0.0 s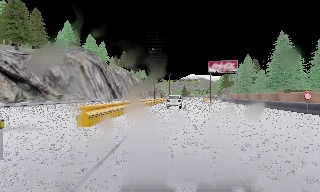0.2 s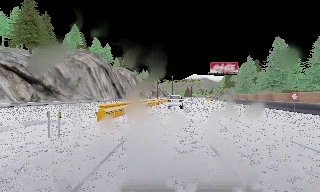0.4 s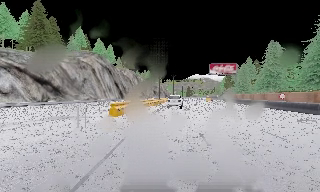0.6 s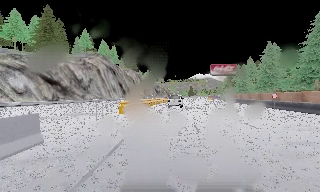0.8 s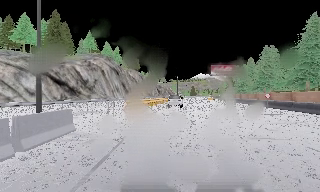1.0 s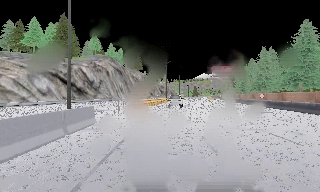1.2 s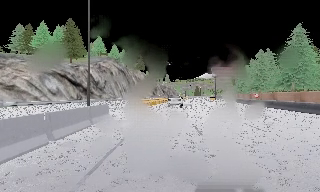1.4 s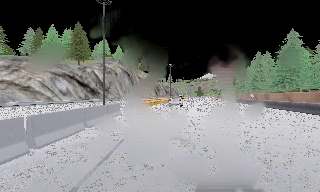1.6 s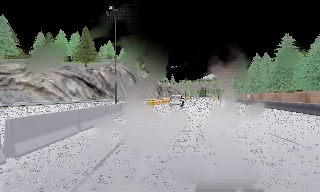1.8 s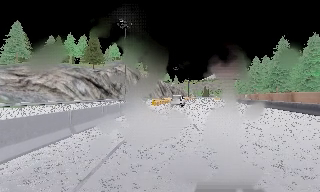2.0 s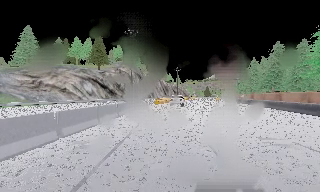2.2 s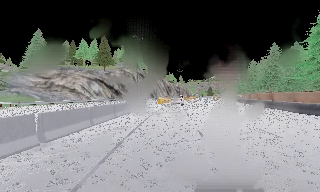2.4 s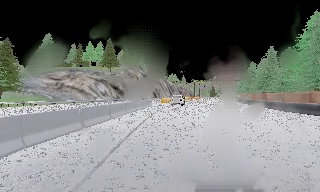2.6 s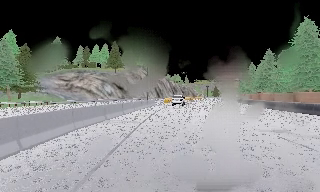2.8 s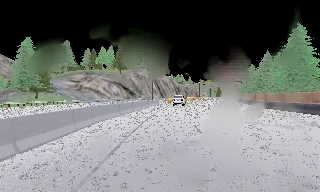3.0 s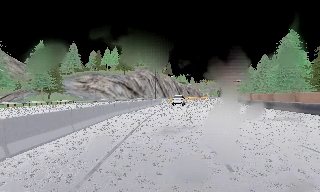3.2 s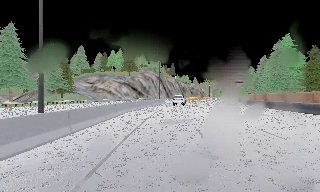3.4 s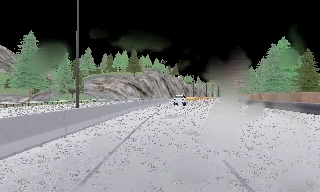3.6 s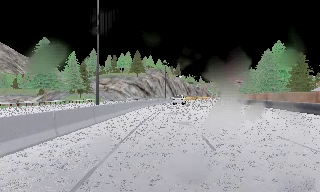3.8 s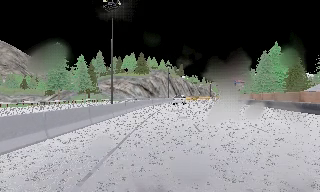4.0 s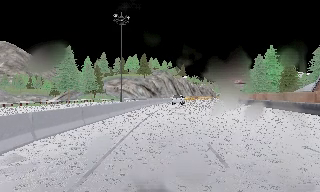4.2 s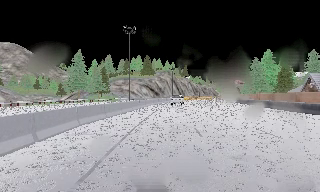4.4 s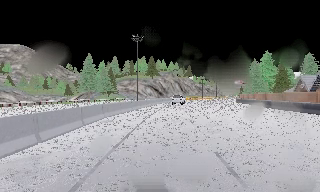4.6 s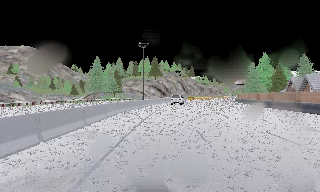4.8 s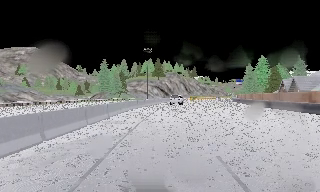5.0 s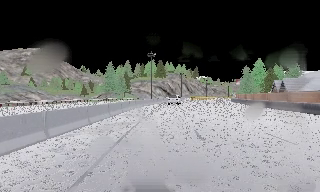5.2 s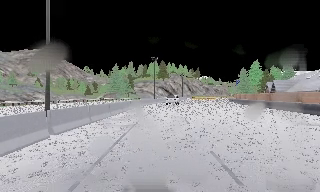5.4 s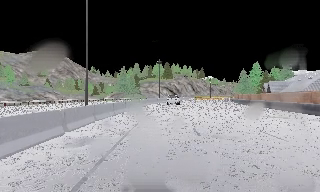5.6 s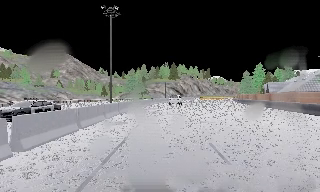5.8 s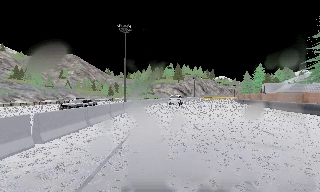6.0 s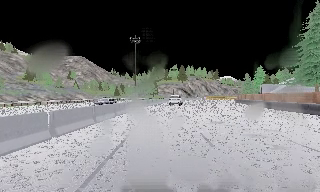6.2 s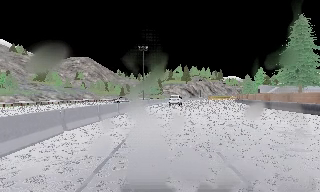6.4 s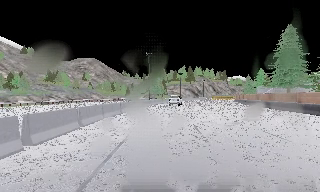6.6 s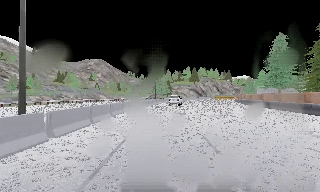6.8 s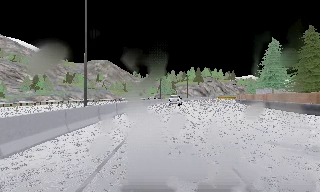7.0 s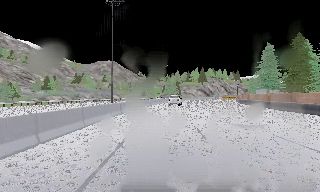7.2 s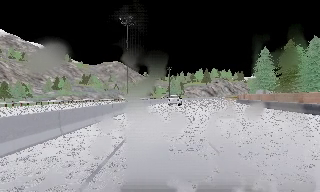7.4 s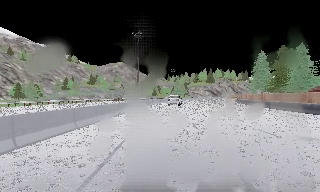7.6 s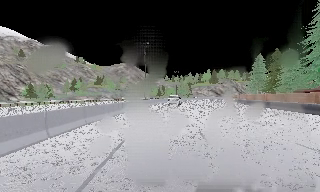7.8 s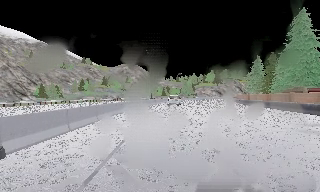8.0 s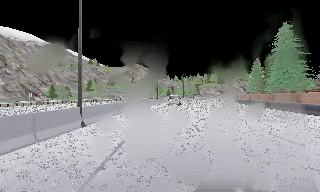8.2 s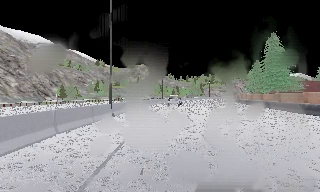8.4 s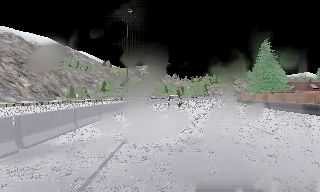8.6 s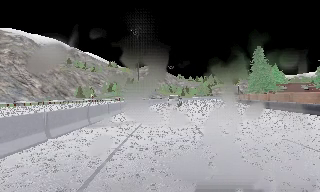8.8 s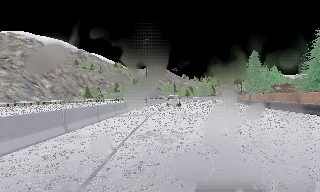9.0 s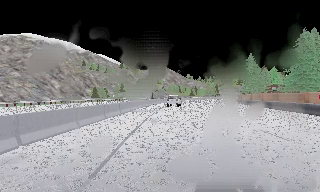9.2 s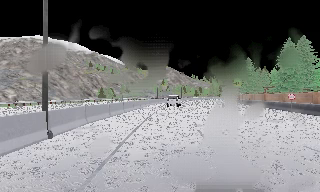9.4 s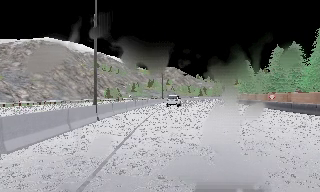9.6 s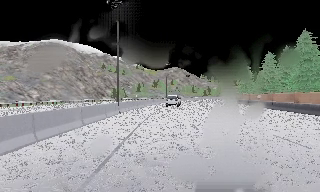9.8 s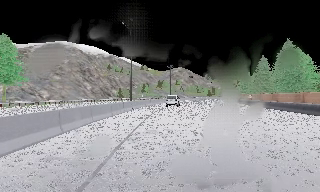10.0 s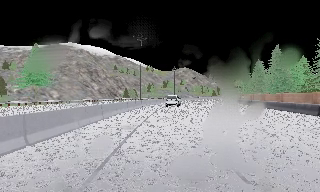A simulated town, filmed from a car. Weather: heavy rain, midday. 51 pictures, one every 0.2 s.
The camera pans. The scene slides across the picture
to the right.
The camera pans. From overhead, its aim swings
counterclockwise.
0.0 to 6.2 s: The camera pans to its left, which is counterclockwise from overhead, by about 35 degrees. It travels backward, about 100 m. It gains speed.
6.2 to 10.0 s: The scene slides to the right, as the camera pans about 35 degrees to its left. It travels backward, about 90 m.
The film runs backward here.
